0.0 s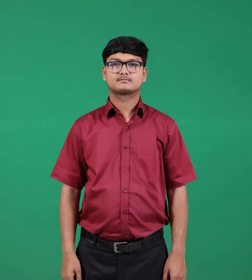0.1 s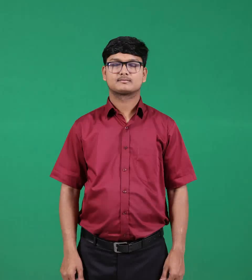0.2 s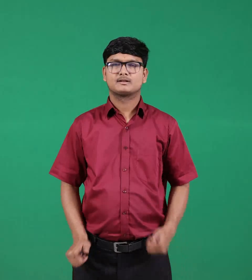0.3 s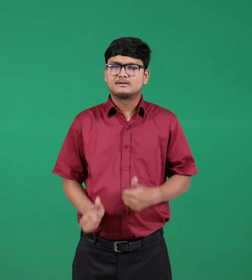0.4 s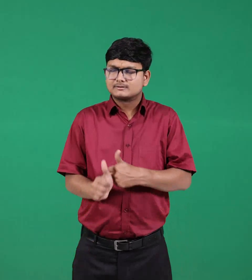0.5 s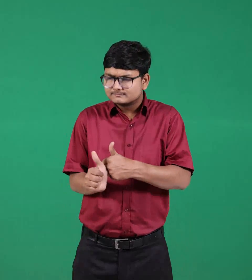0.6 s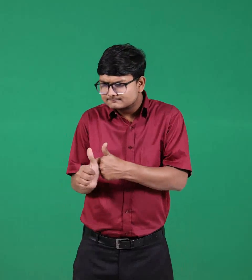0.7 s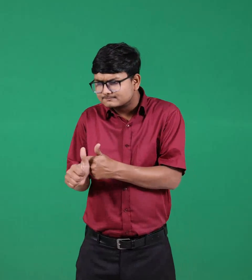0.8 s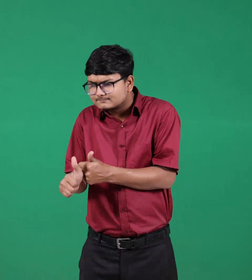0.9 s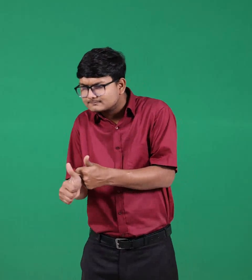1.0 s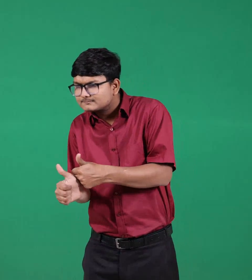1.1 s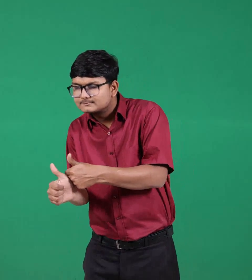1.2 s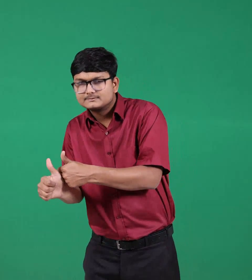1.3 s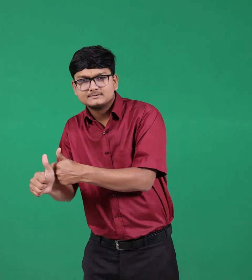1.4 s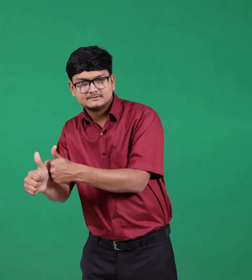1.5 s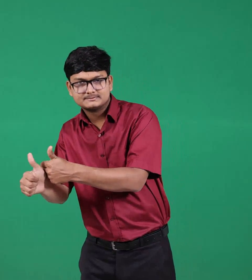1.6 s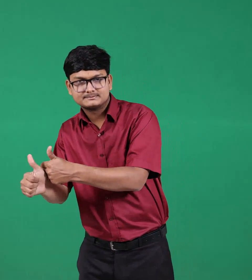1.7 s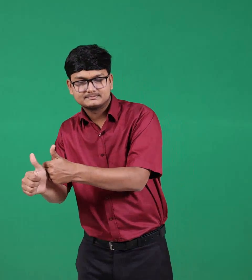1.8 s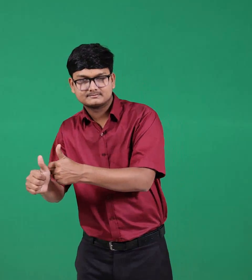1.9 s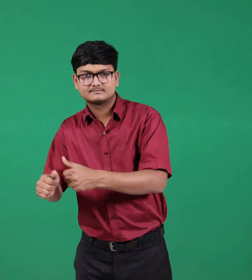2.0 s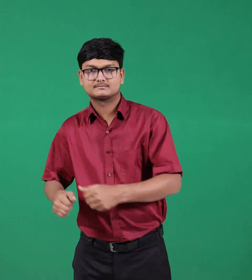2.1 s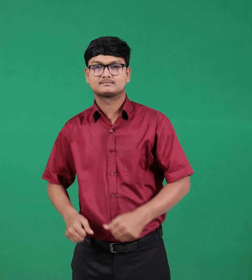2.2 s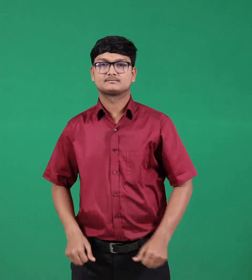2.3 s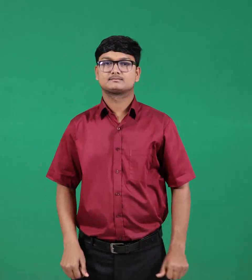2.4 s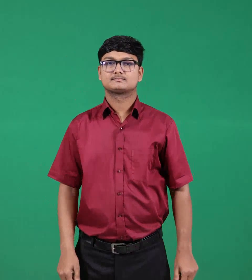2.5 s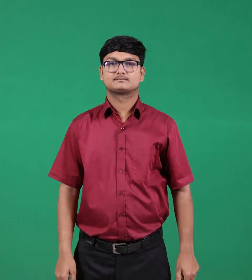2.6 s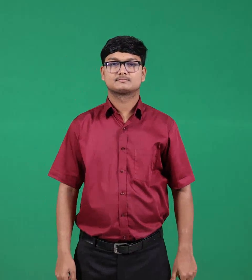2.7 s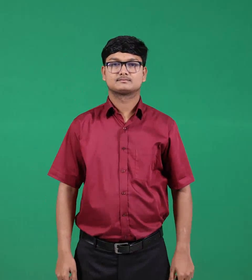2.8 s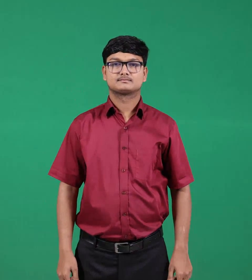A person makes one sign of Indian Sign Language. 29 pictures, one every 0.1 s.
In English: follow
